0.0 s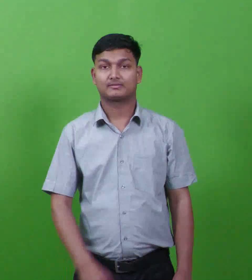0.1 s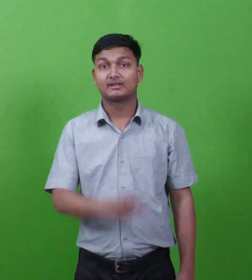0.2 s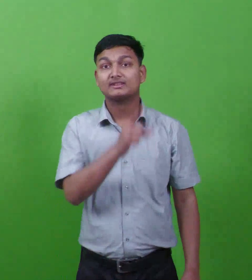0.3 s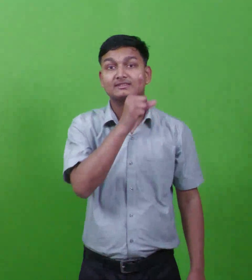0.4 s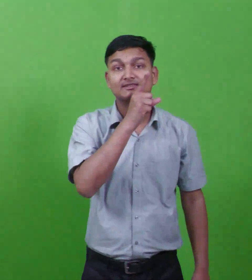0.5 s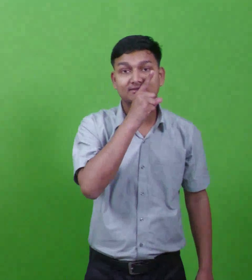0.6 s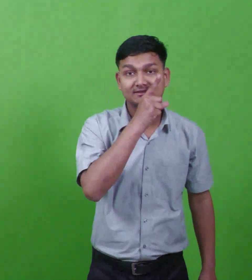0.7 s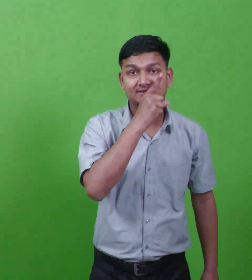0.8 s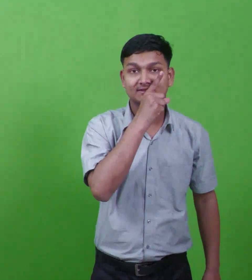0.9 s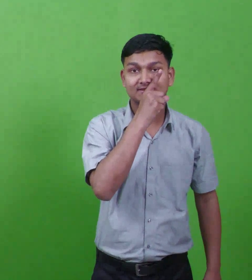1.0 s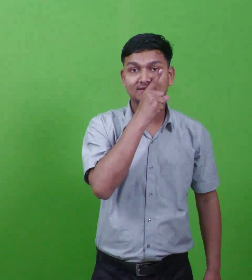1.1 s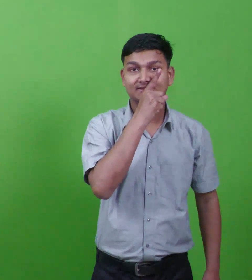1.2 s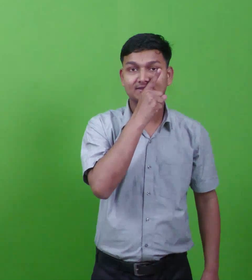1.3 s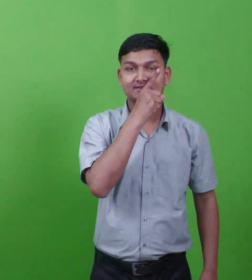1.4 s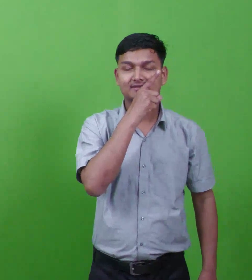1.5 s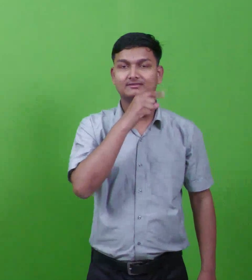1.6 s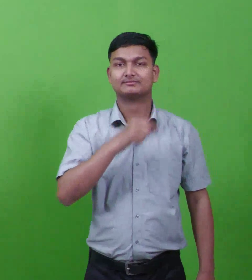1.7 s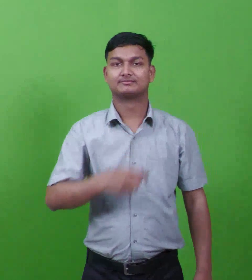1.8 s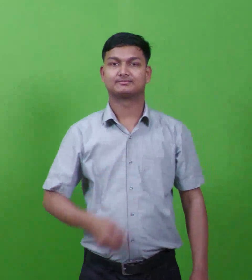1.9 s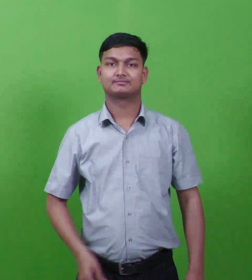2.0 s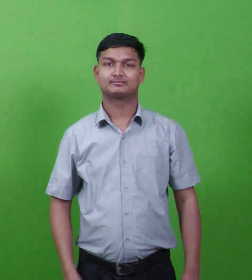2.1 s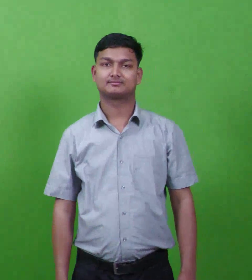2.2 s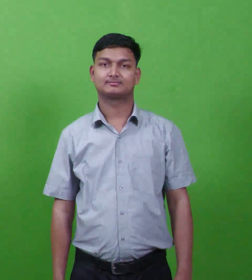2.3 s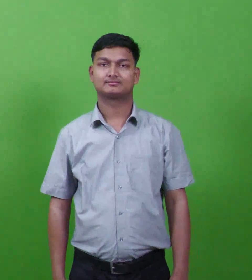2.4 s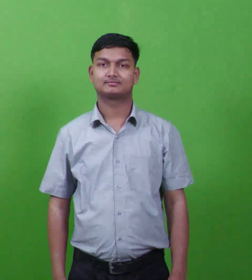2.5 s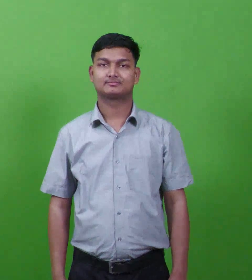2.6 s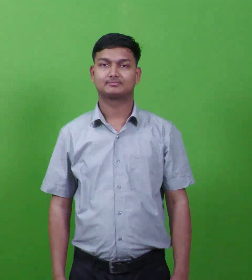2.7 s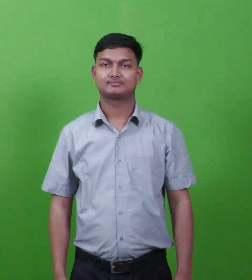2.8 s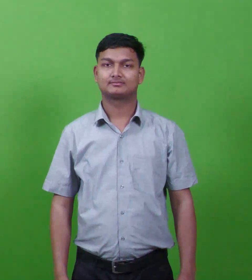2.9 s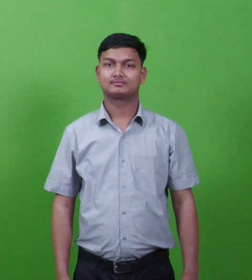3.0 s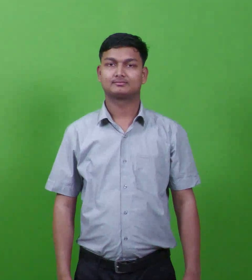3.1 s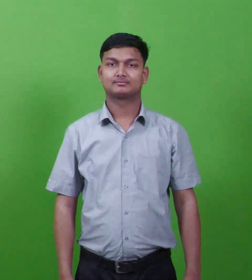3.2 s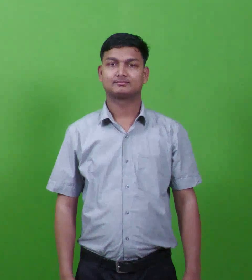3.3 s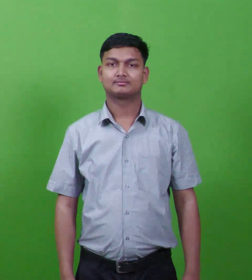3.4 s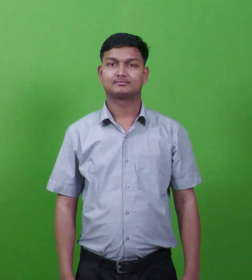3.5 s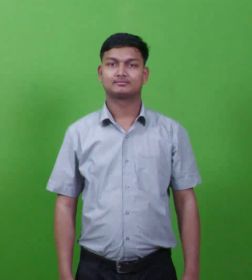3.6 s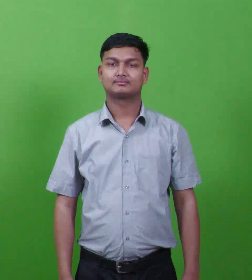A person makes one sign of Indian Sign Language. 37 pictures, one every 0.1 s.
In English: issachar
